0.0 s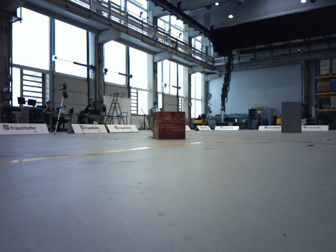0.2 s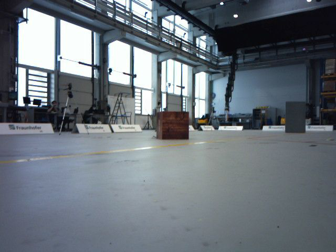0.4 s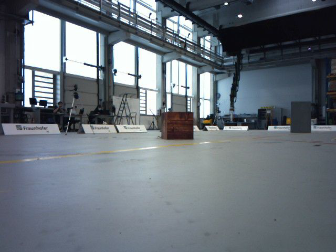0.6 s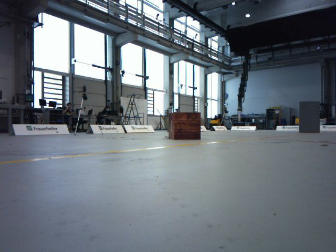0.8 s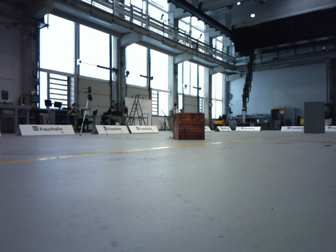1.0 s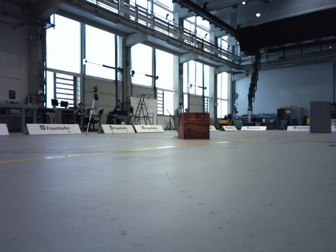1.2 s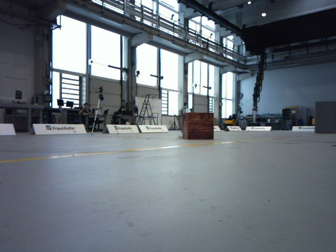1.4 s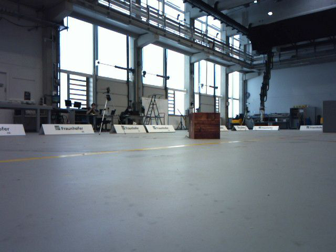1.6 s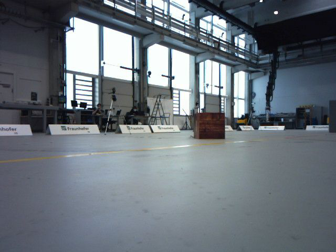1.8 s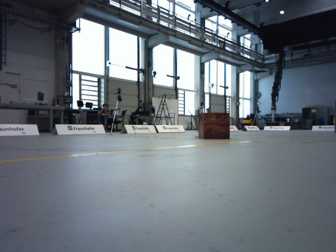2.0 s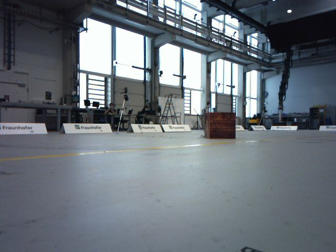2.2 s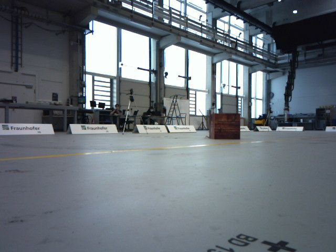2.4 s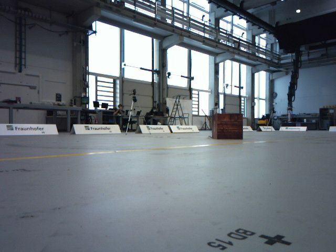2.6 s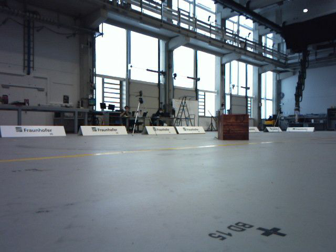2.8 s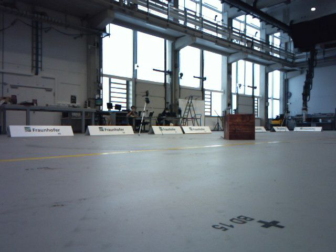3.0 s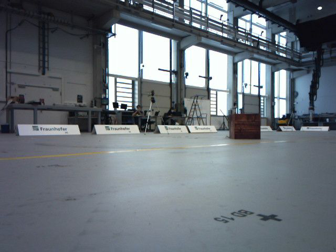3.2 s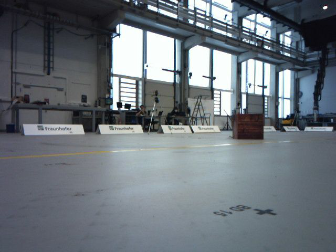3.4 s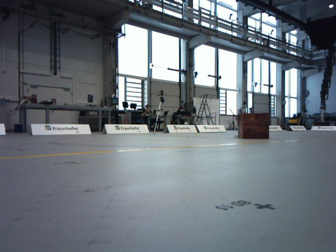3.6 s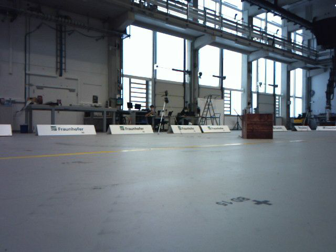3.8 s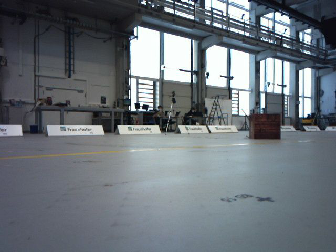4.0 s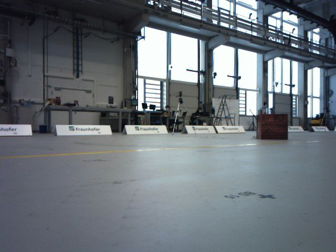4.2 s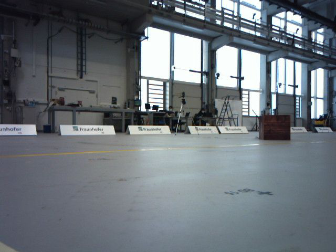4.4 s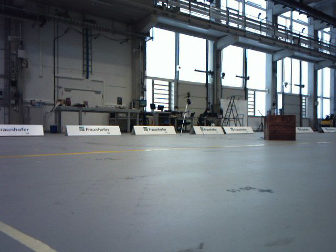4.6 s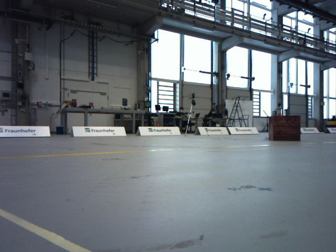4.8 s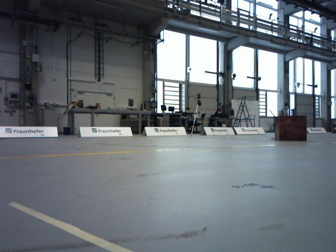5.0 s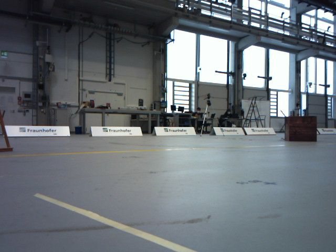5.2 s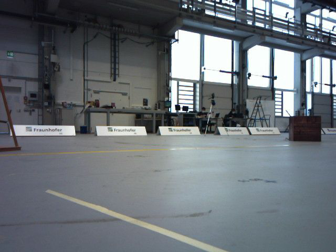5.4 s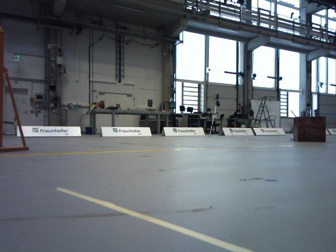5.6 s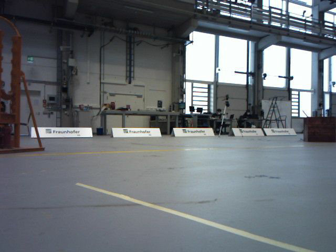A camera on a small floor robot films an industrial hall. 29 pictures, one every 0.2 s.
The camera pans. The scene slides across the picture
to the right.
The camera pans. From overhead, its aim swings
counterclockwise.
0.0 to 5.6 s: The camera pans to its left, which is counterclockwise from overhead, by about 30 degrees. It travels backward, about 1.2 m.
The film runs backward here.
